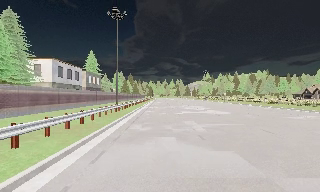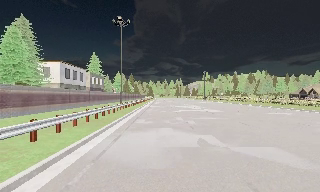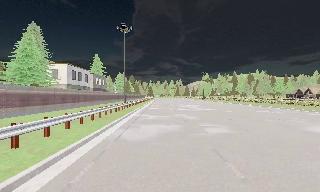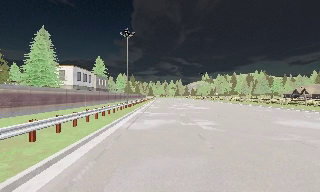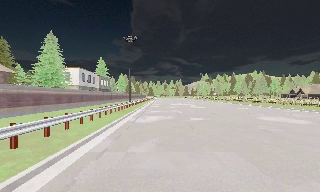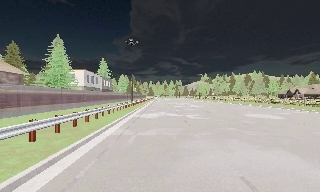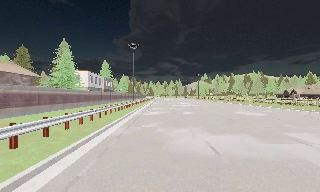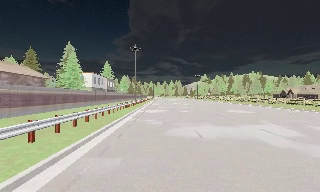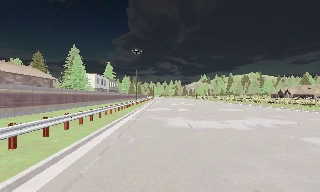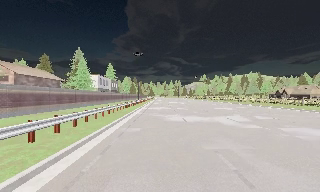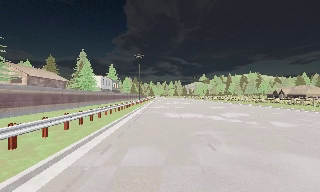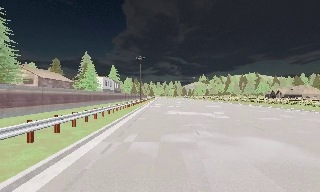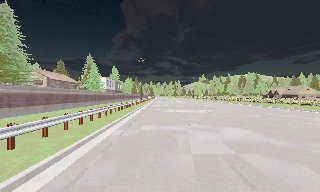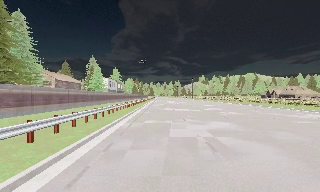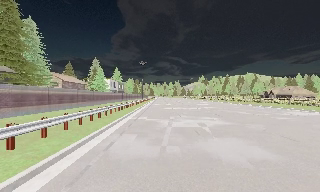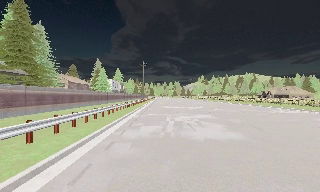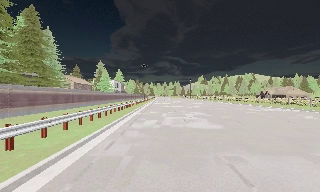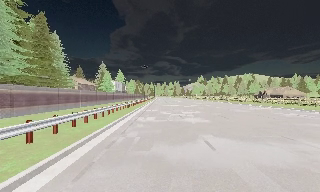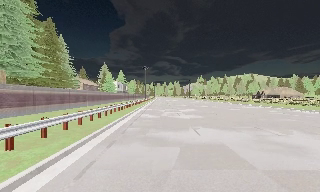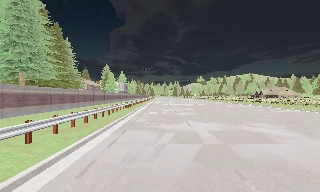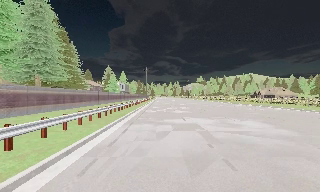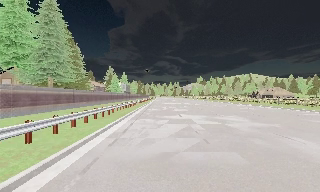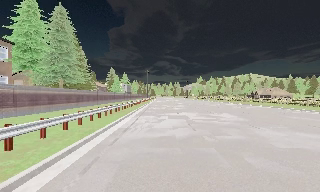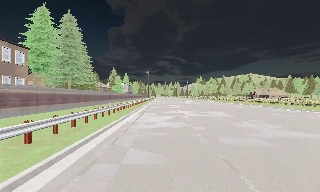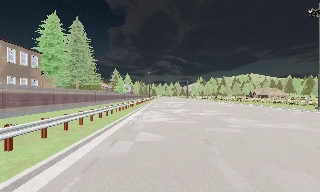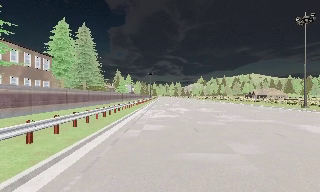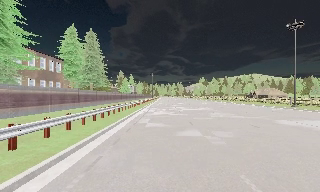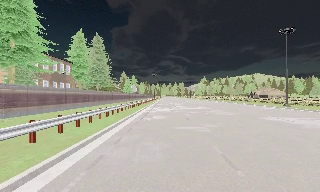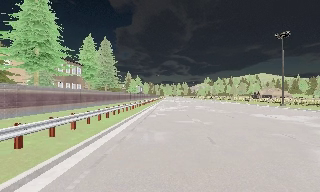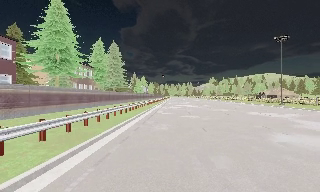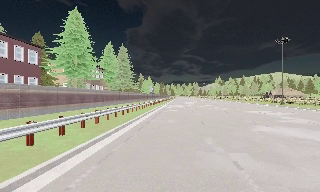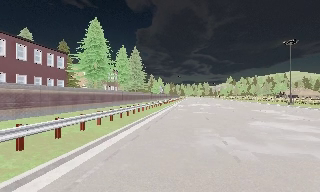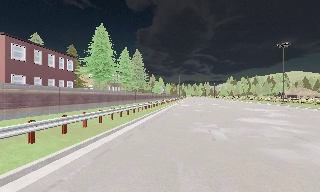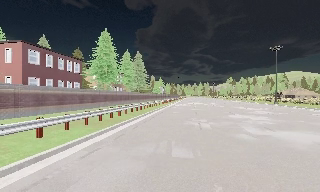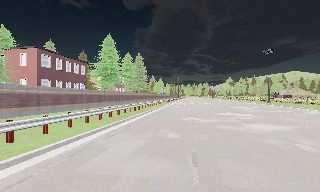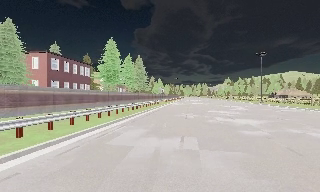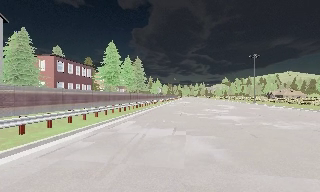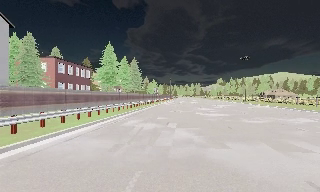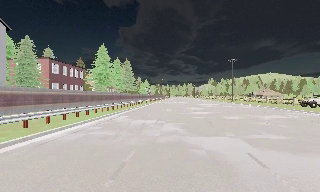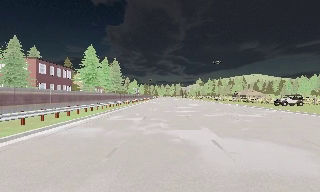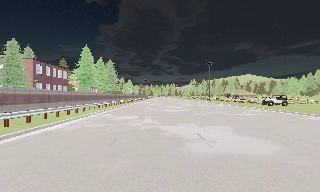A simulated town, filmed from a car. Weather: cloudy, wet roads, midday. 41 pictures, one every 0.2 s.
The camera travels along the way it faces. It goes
backward.
0.0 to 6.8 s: The camera swings to its left by about 10 degrees, and the scene slides to the right. It travels backward, about 70 m, so what stands in front gets smaller.
6.8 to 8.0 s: The camera pans to its right, which is clockwise from overhead, by about 10 degrees. It travels backward, about 10 m, so what stands in front gets smaller. It loses speed.
The film runs backward here.
